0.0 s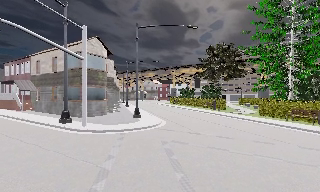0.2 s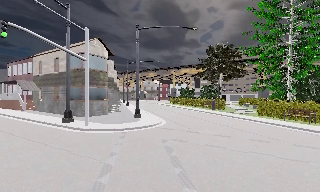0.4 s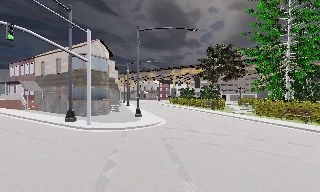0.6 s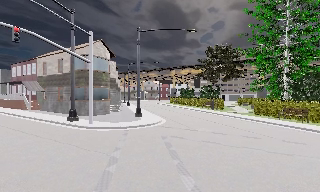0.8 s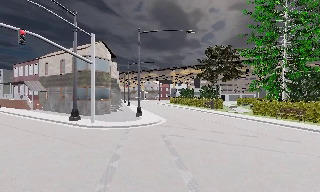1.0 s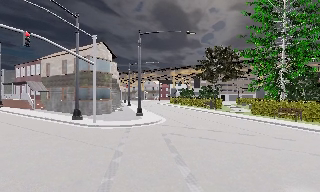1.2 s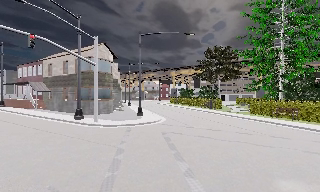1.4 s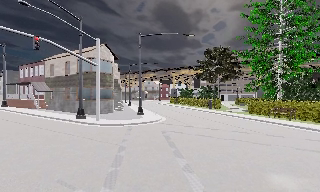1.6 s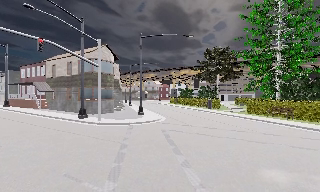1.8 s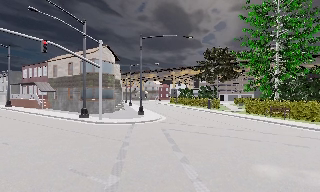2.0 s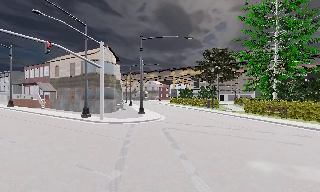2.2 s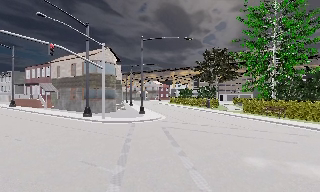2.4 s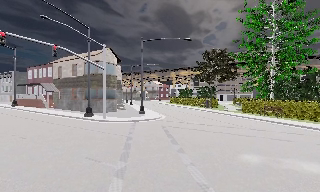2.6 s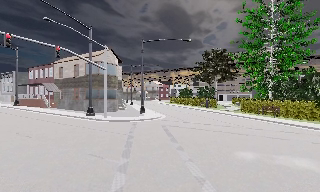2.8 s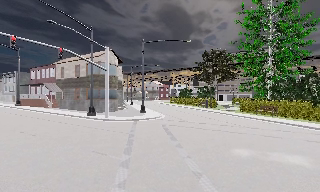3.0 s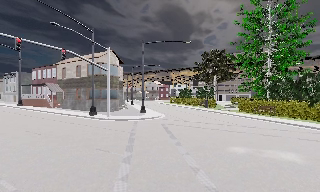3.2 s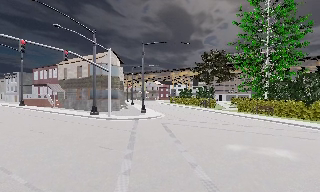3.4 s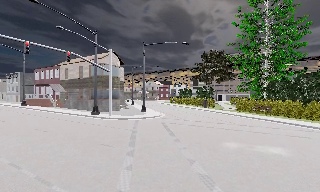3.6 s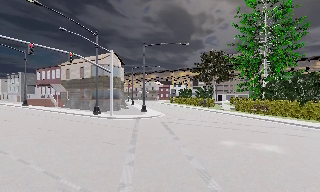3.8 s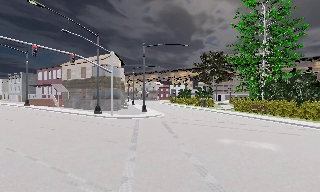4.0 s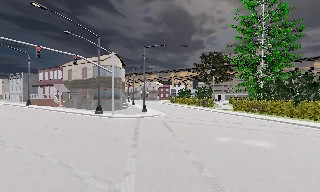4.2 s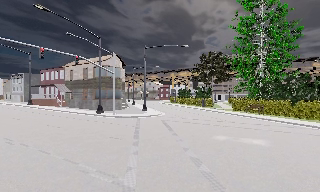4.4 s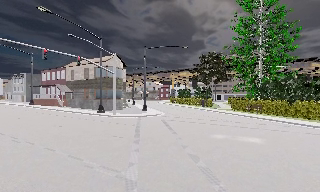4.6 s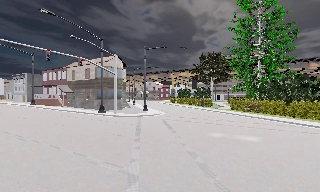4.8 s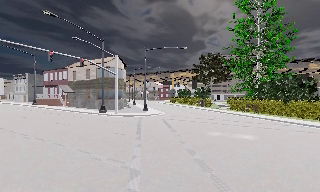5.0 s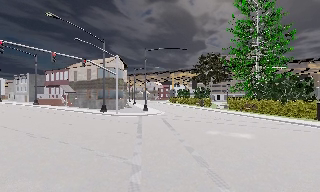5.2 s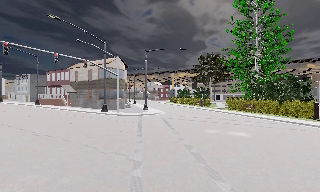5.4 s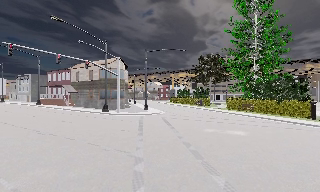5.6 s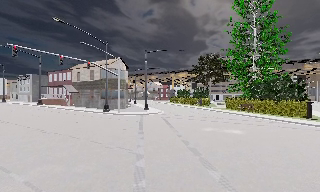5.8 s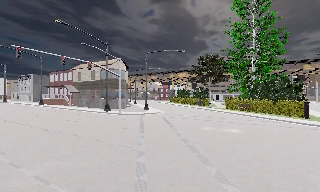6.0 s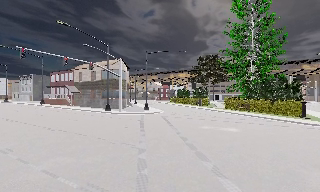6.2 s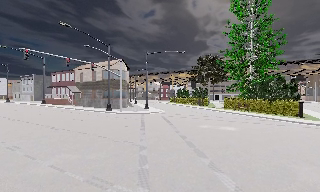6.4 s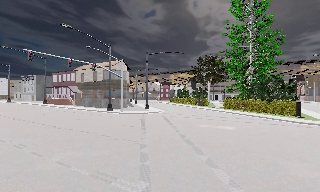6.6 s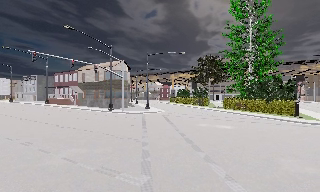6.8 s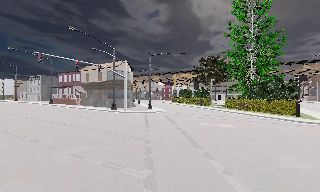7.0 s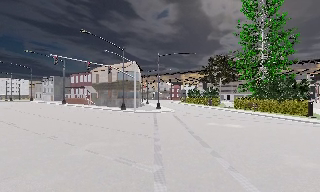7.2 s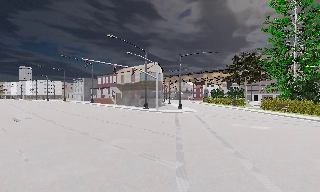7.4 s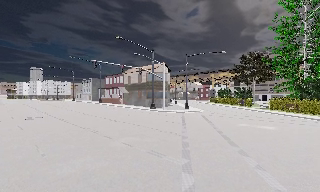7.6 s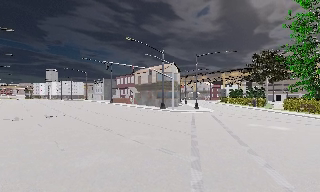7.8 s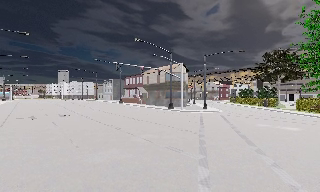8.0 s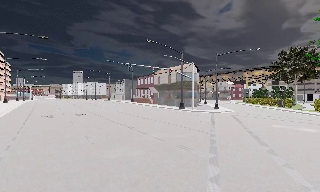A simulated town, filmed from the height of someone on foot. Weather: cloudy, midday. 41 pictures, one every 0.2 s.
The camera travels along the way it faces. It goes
backward.
0.0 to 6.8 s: The camera travels backward, about 12 m, so what stands in front gets smaller.
6.8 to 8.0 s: The scene slides to the right, as the camera pans about 25 degrees to its left. It travels backward, about 2 m, so what stands in front gets smaller.
The film runs backward here.
